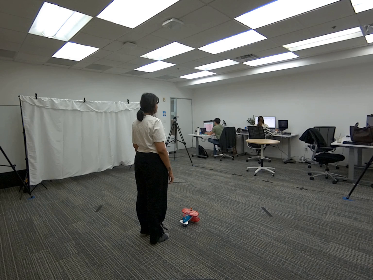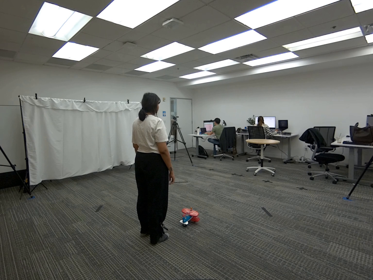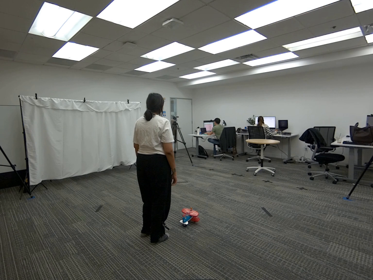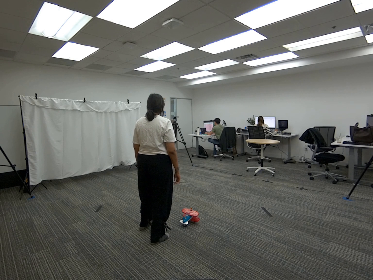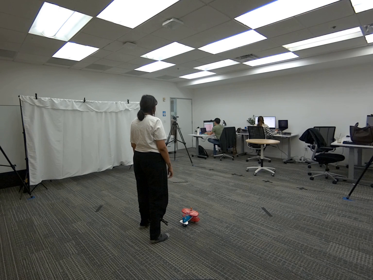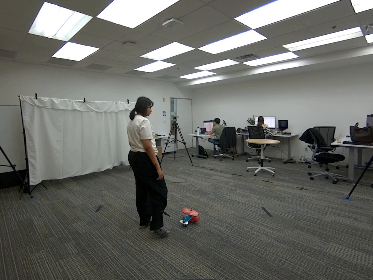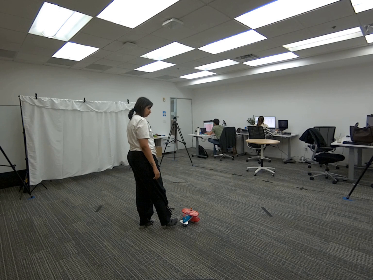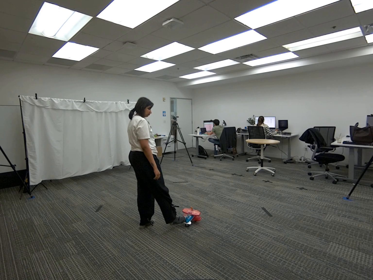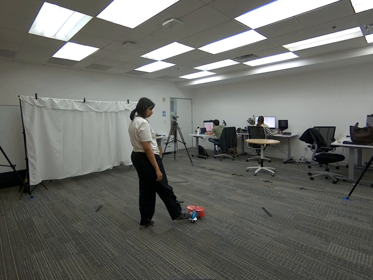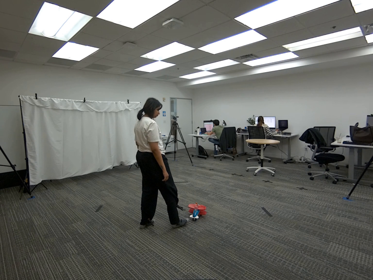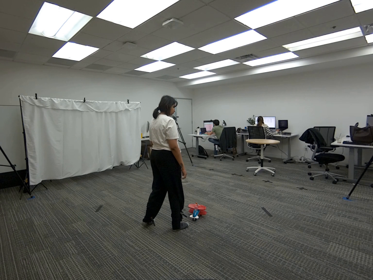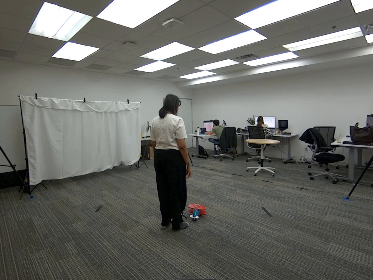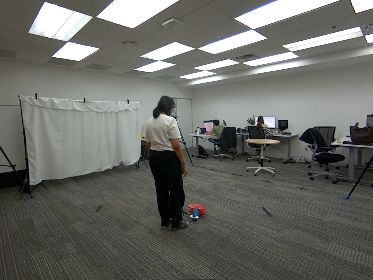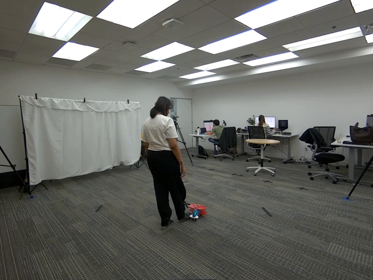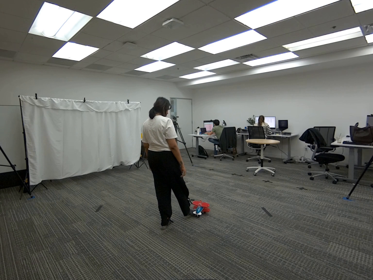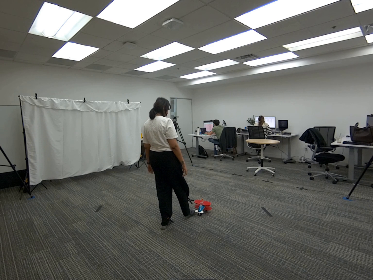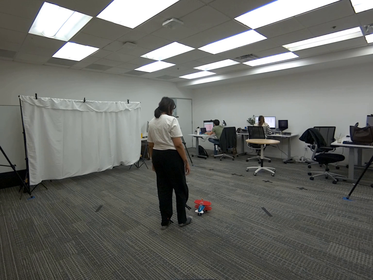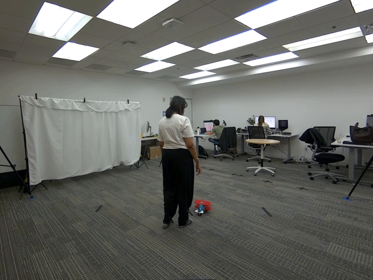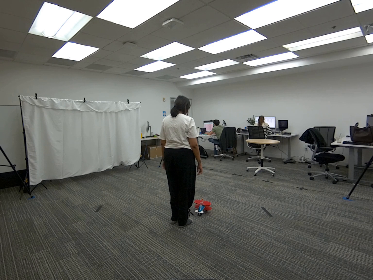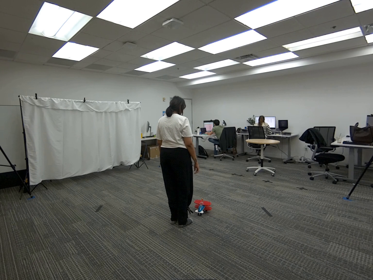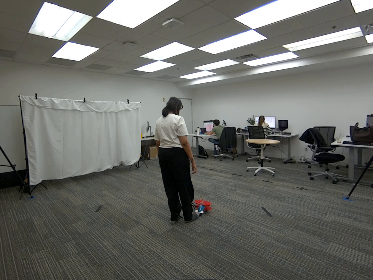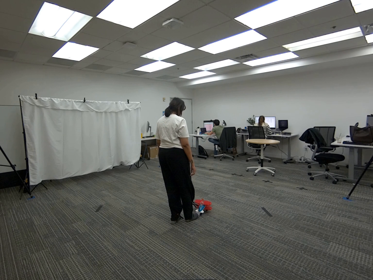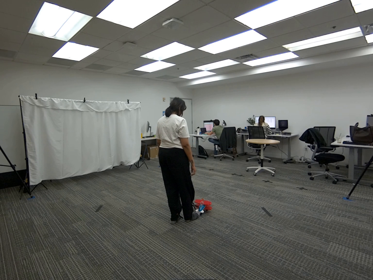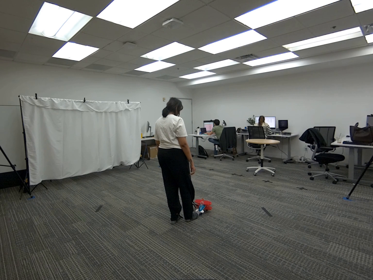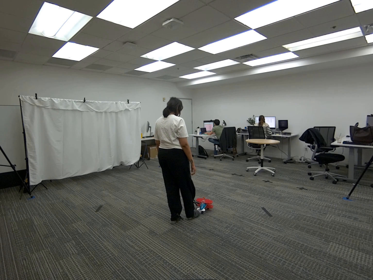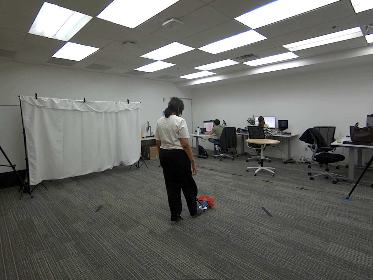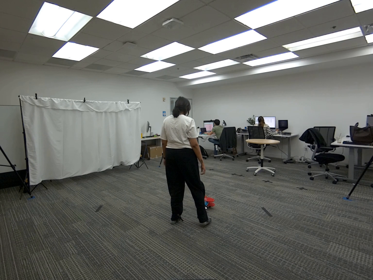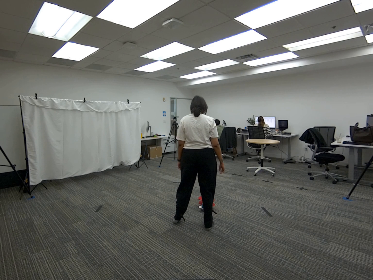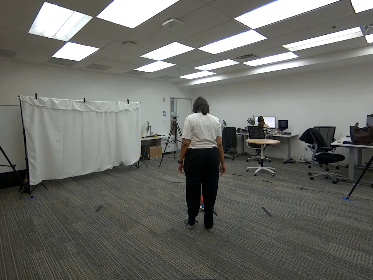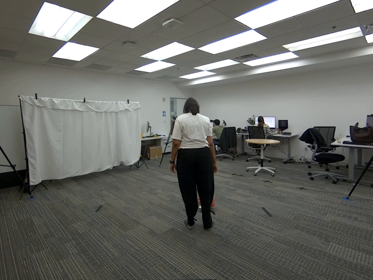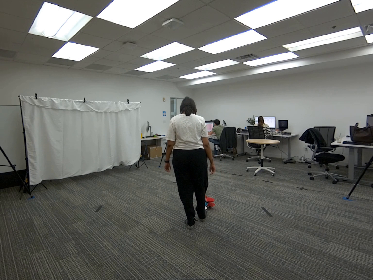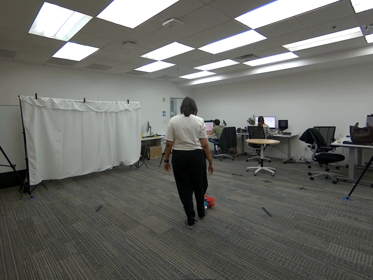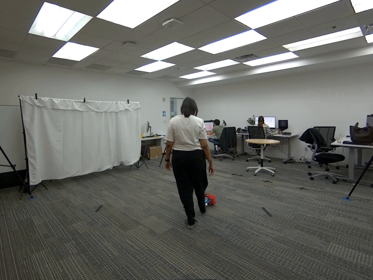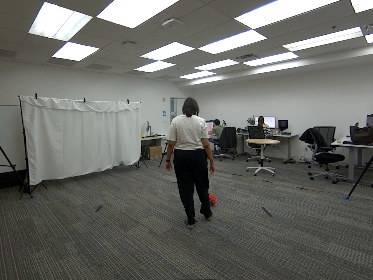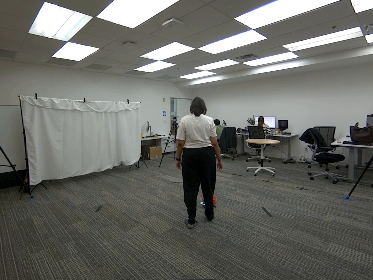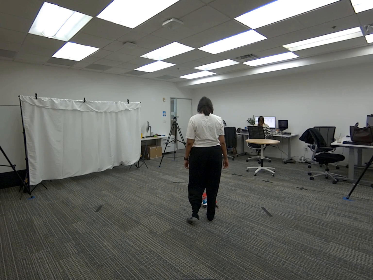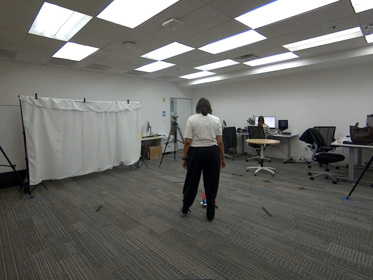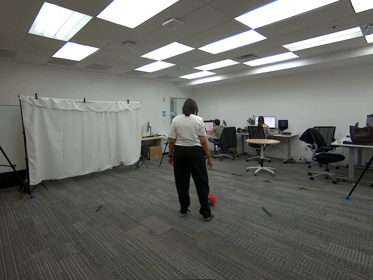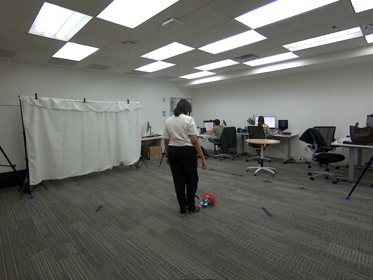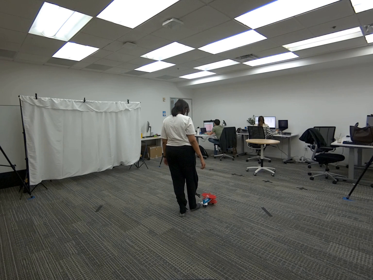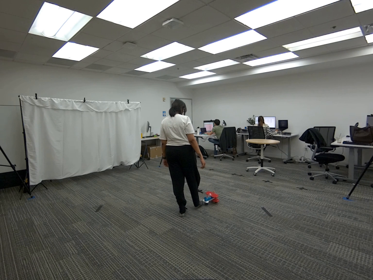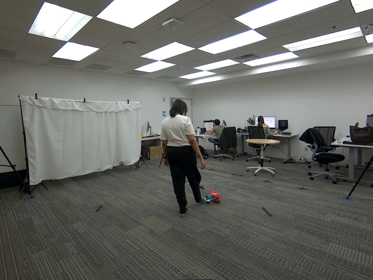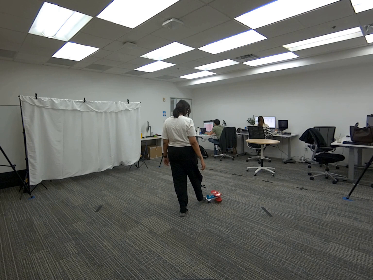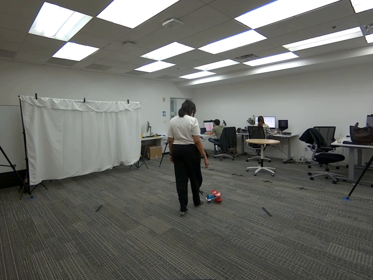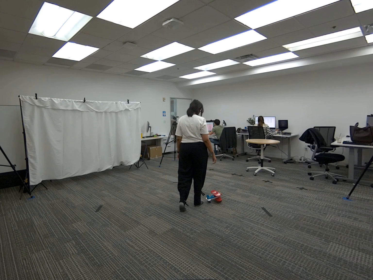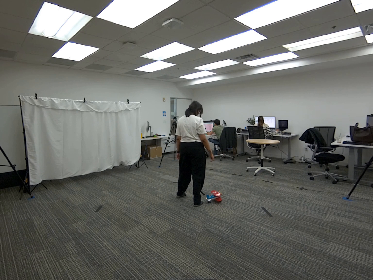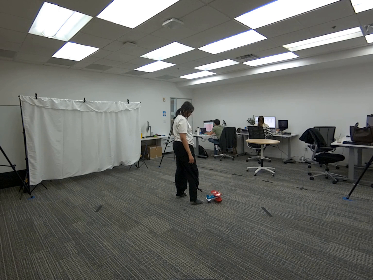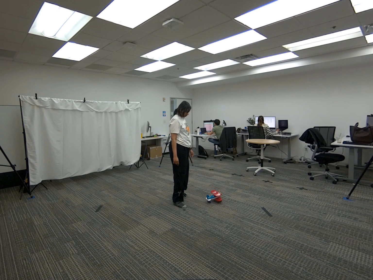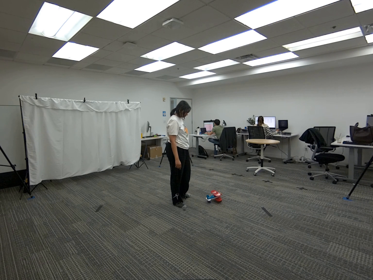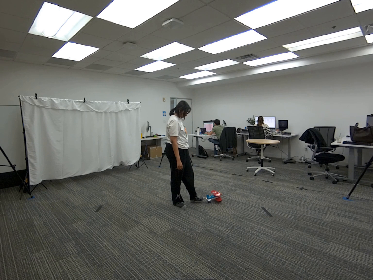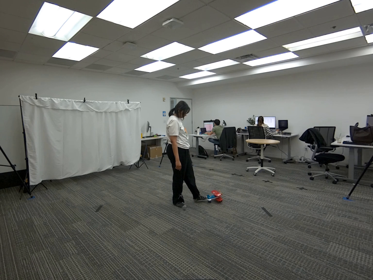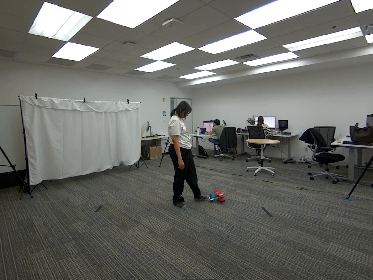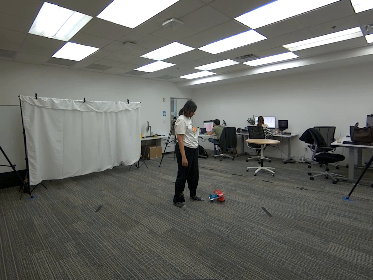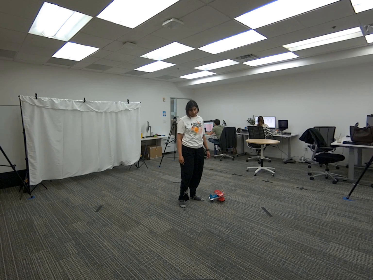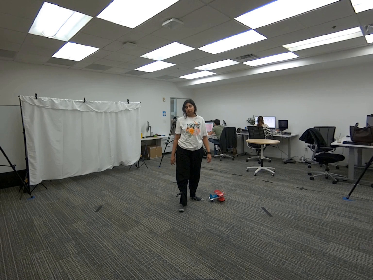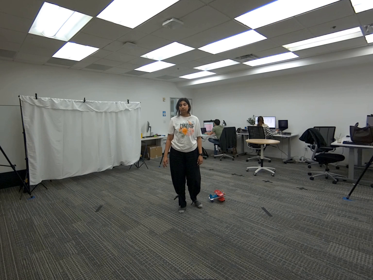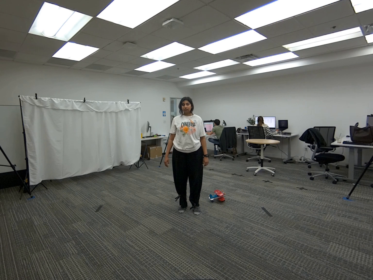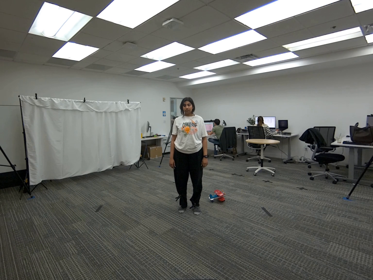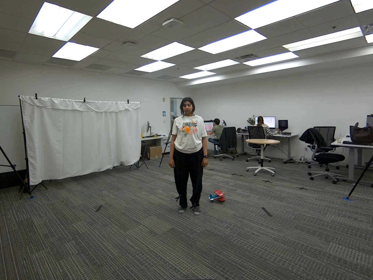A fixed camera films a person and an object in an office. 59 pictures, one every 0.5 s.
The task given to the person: Walk to the toy airplane on the ground. Use your feet to push the plane along the ground until finished.
